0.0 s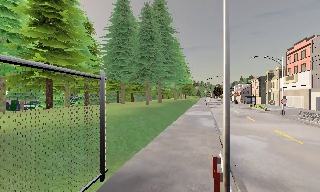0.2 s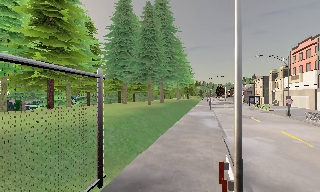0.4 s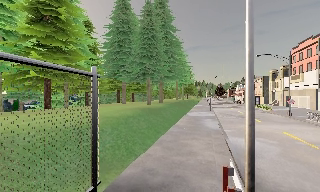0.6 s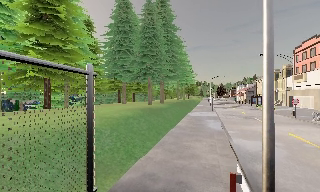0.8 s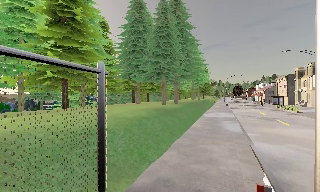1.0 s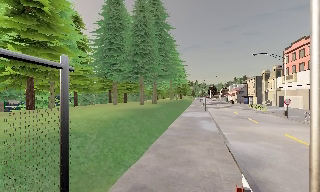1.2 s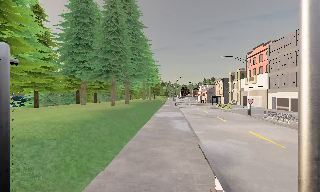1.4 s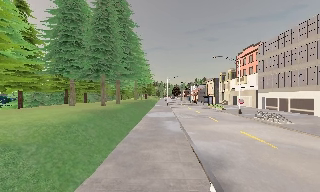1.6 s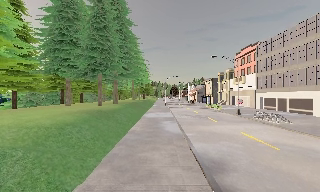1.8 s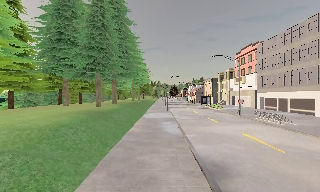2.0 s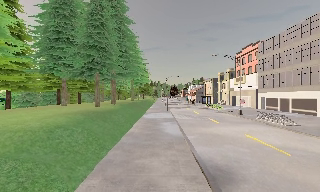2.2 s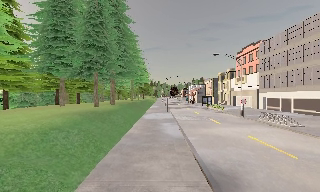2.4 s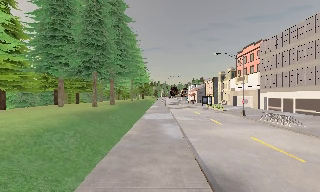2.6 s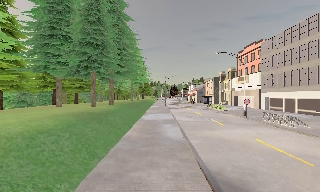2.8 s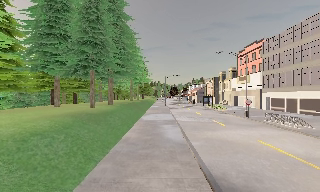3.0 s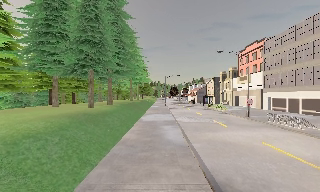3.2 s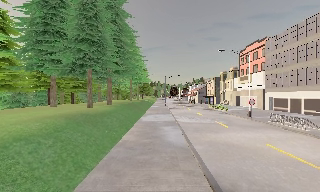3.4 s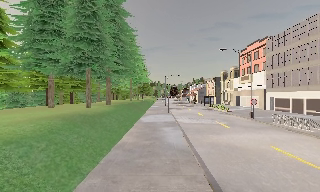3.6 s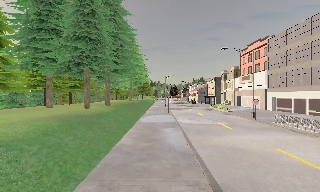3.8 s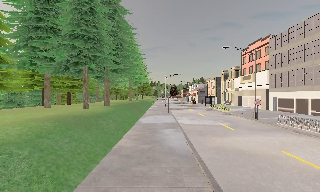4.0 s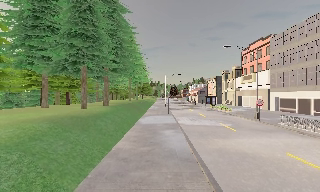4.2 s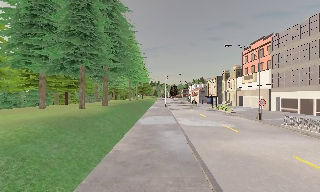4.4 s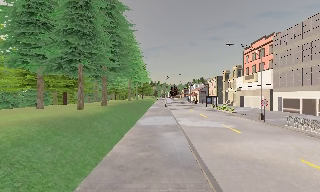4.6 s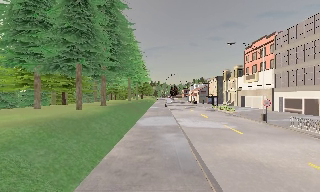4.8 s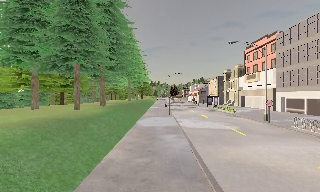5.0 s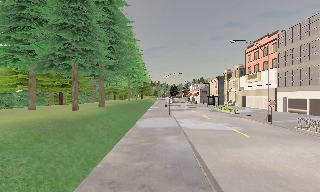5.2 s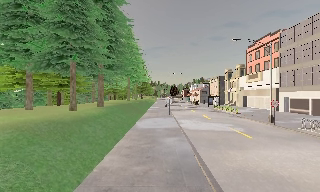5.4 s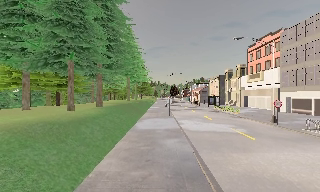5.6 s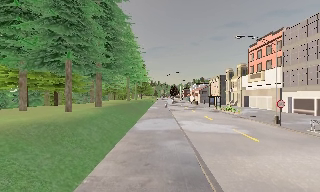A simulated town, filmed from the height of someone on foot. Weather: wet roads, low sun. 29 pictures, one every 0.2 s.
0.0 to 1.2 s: The scene slides to the left, as the camera pans about 10 degrees to its right. It travels forward, about 2 m, so what stands in front looms larger.
1.2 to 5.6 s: The camera travels forward, about 8 m, so what stands in front looms larger.
The film runs forward here.
